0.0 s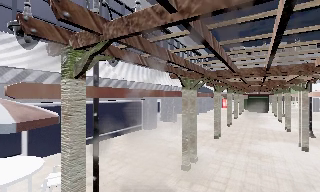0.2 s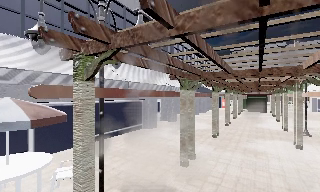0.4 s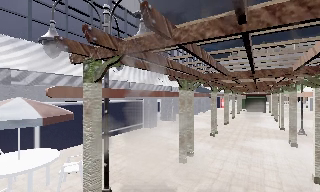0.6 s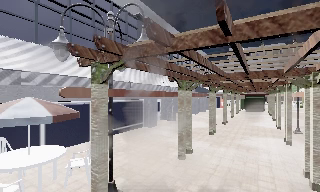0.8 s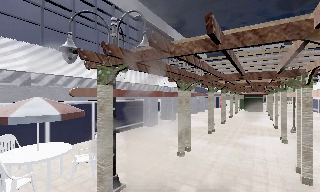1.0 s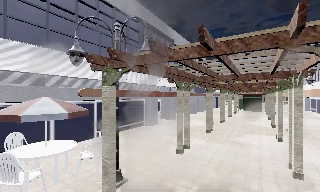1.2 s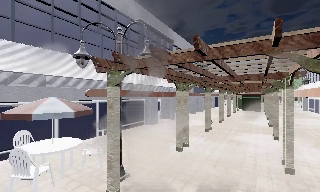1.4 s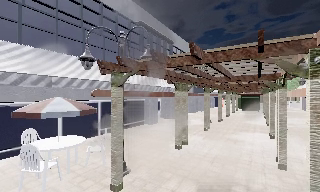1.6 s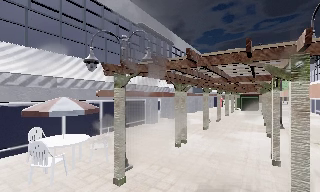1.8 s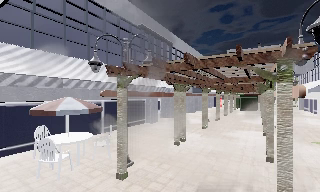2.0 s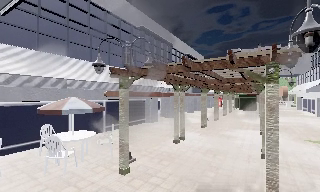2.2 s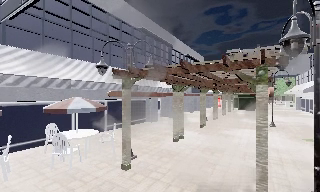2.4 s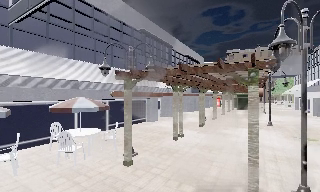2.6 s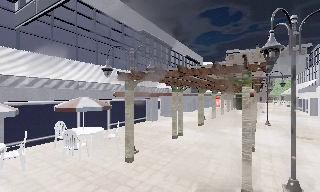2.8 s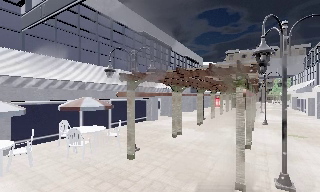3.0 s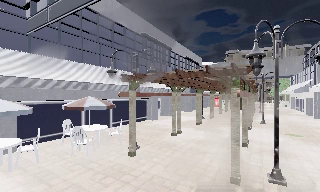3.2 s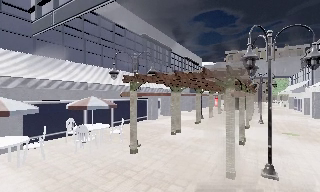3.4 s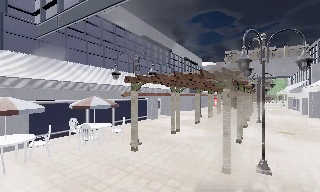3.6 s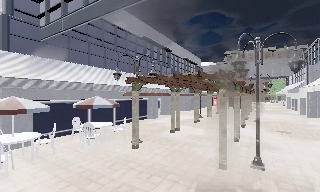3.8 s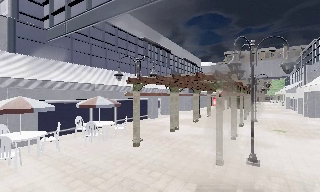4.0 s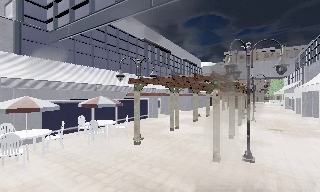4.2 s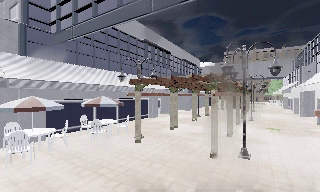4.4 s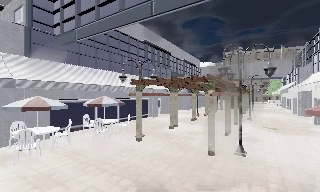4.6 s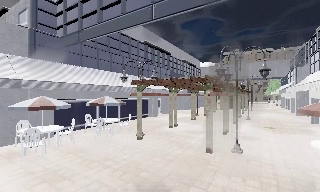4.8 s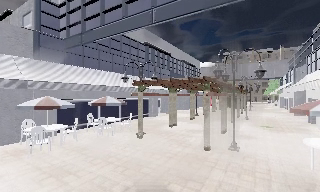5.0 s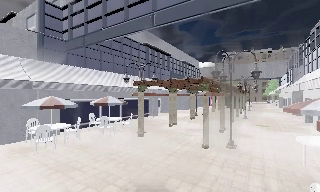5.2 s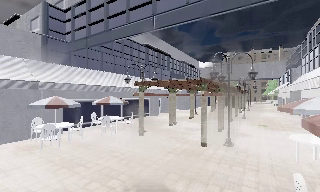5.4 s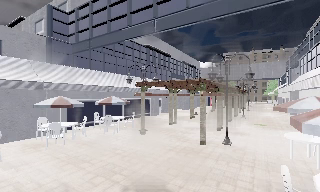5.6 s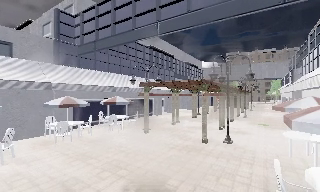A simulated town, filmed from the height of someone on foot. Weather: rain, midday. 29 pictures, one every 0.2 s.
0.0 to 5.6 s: The camera travels backward, about 9 m, so what stands in front gets smaller.
The film runs backward here.
